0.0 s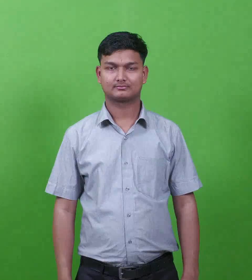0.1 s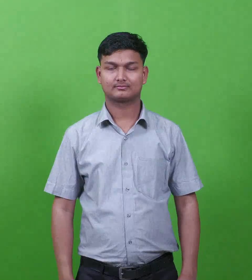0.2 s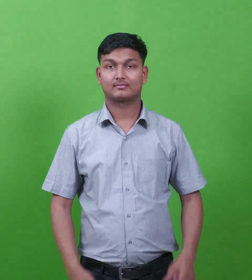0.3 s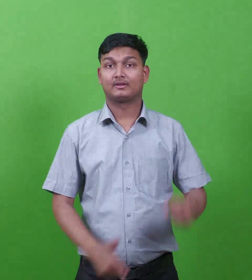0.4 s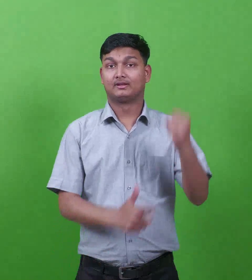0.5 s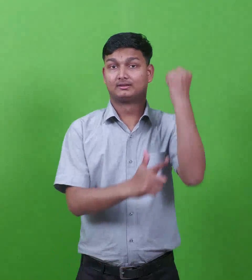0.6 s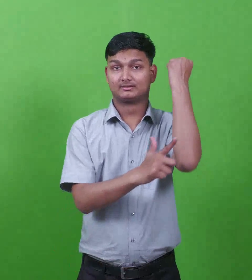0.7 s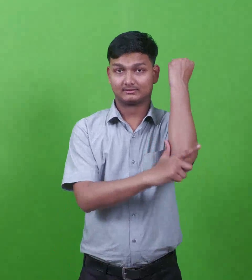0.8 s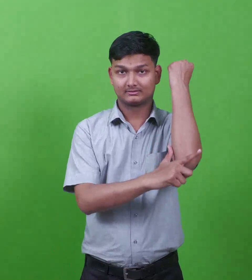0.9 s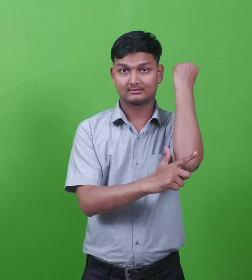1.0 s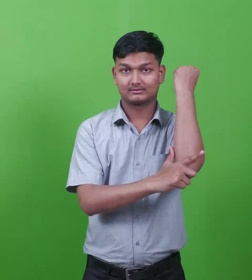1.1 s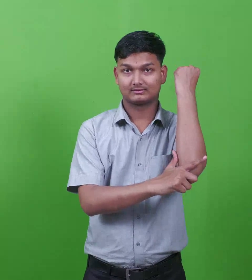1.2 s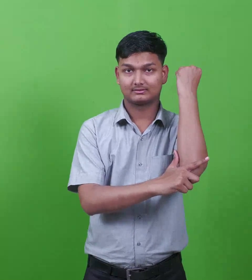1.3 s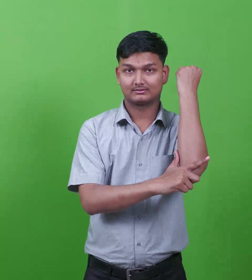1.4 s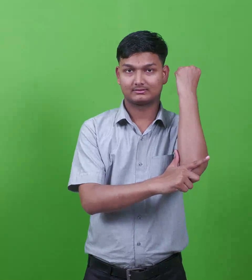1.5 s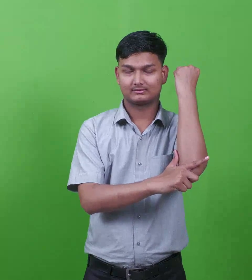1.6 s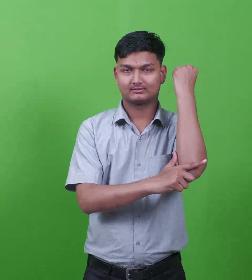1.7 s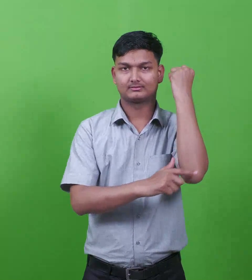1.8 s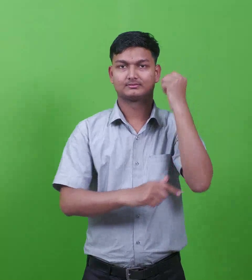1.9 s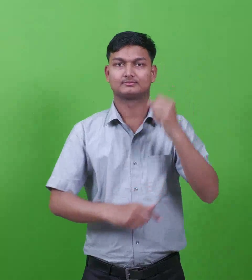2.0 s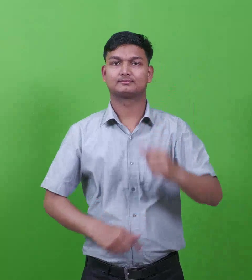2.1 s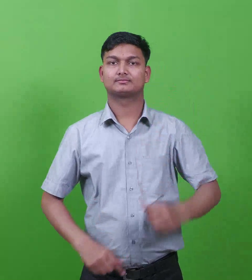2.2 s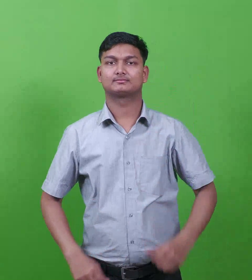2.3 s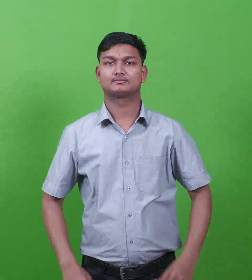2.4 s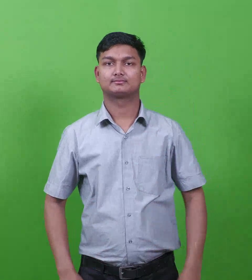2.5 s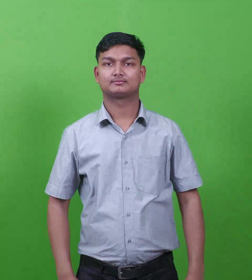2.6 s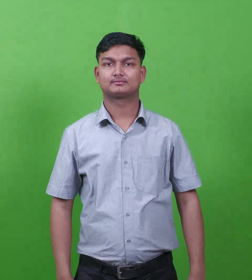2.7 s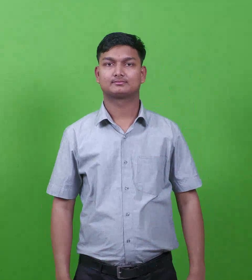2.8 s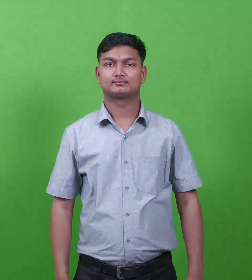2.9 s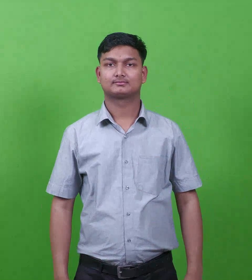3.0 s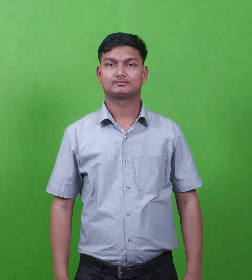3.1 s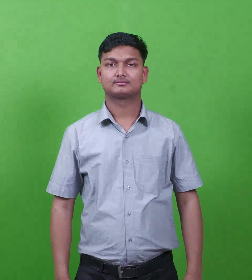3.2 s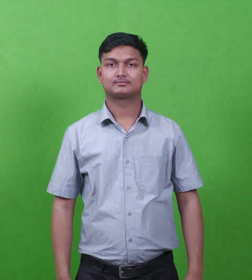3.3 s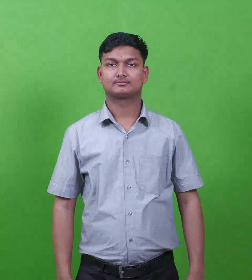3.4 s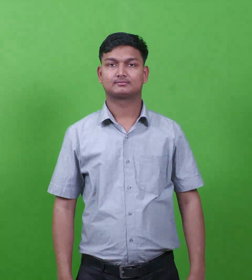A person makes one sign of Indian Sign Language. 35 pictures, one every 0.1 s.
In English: lamech- 1
